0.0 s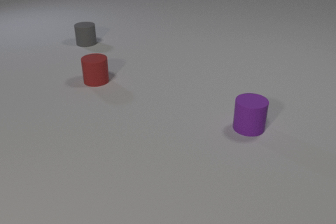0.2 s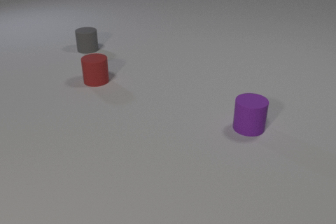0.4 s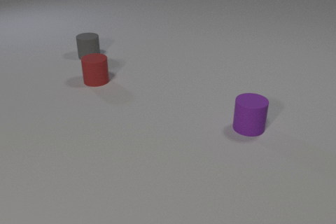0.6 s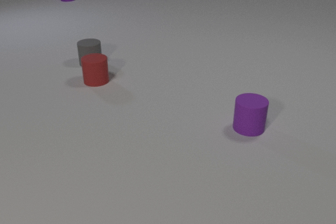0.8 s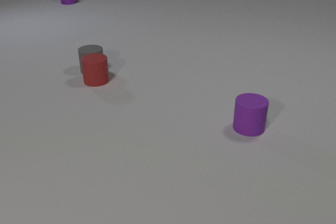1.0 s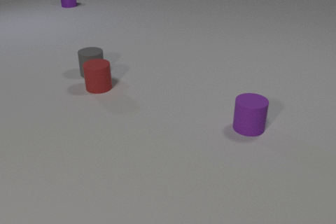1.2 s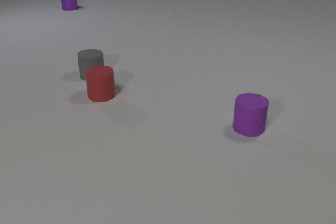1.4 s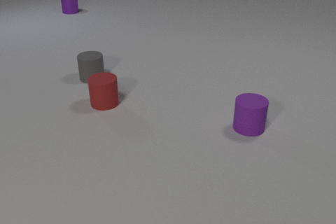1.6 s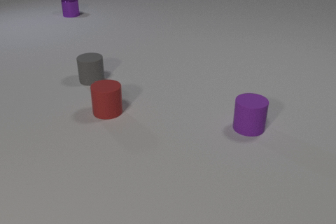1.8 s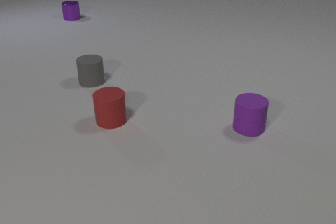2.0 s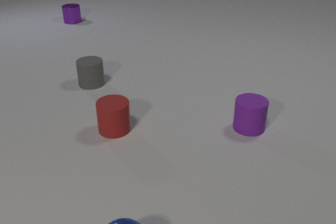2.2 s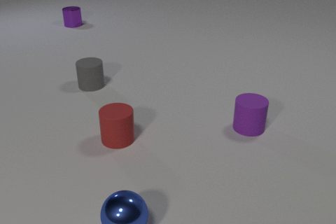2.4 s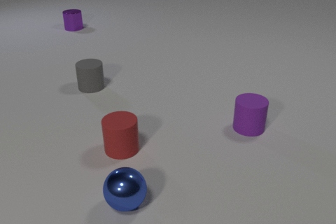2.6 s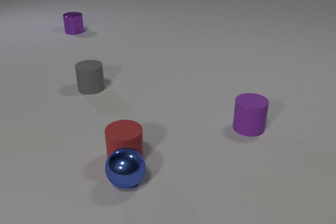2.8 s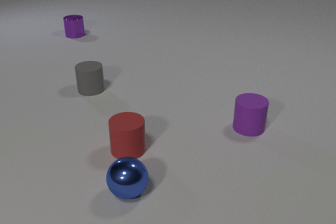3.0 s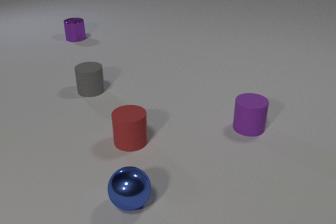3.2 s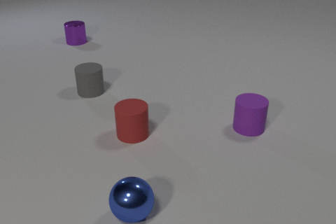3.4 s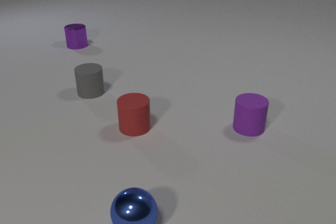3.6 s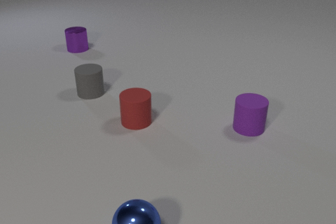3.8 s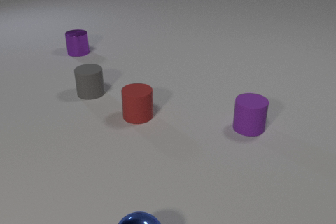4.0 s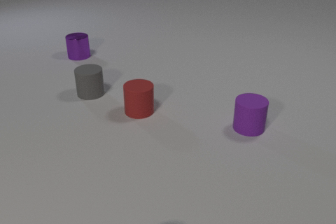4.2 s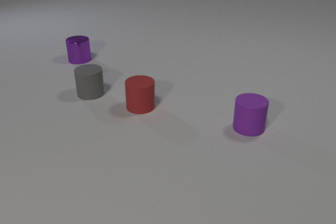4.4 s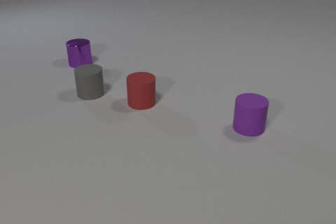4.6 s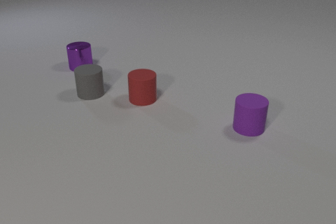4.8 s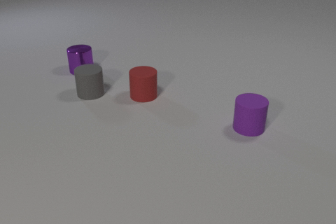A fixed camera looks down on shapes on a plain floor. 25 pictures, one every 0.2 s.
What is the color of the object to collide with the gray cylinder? red.
What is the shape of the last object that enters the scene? sphere.
What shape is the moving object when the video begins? cylinder.
0.0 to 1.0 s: The gray rubber cylinder slides toward the camera. The red rubber cylinder slides toward the camera. The purple metal cylinder comes in at the top edge, slides toward the camera. The gray rubber cylinder and the red rubber cylinder collide.
1.0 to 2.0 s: The gray rubber cylinder slides toward the camera. The red rubber cylinder slides toward the camera. The purple metal cylinder slides toward the camera.
2.0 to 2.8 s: The gray rubber cylinder slides toward the camera. The red rubber cylinder slides toward the camera. The blue metal sphere rolls away from the camera. The purple metal cylinder slides toward the camera. The red rubber cylinder and the blue metal sphere collide.
2.8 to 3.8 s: The gray rubber cylinder slides toward the camera. The red rubber cylinder slides away from the camera. The blue metal sphere rolls toward the camera. The purple metal cylinder slides toward the camera.
3.8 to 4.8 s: The red rubber cylinder slides away from the camera. The blue metal sphere rolls toward the camera, leaves at the bottom edge. The purple metal cylinder slides toward the camera.
